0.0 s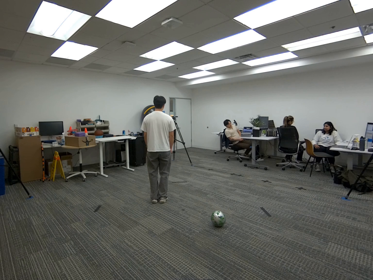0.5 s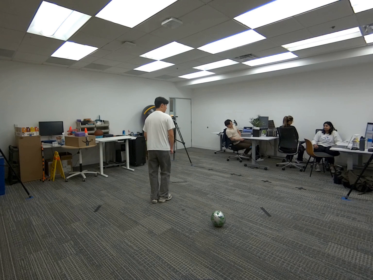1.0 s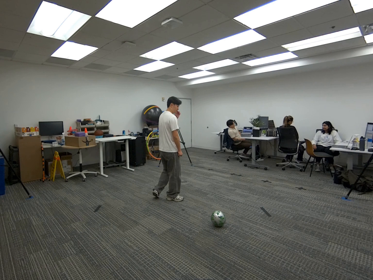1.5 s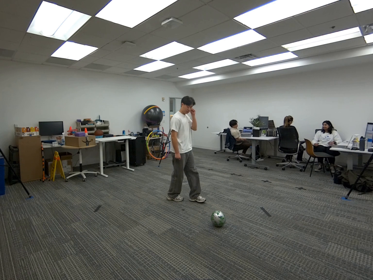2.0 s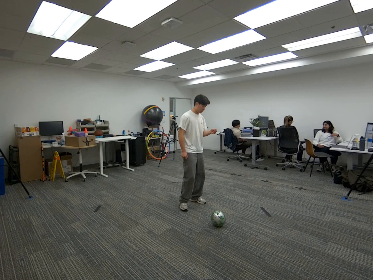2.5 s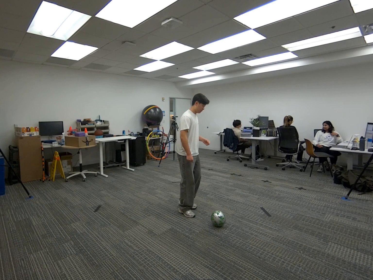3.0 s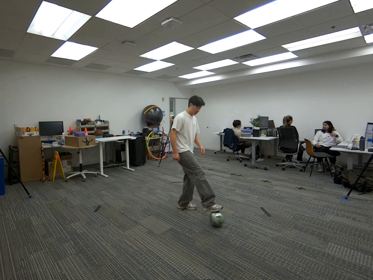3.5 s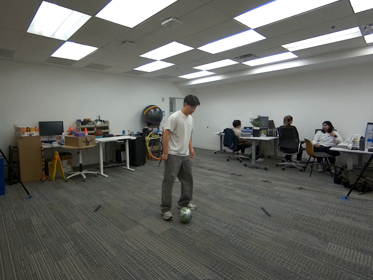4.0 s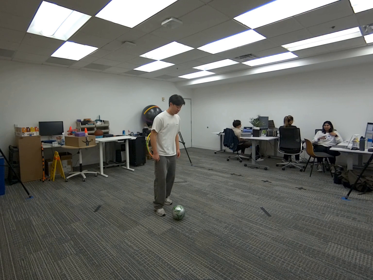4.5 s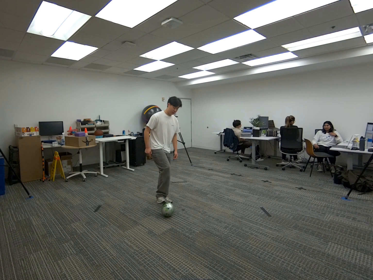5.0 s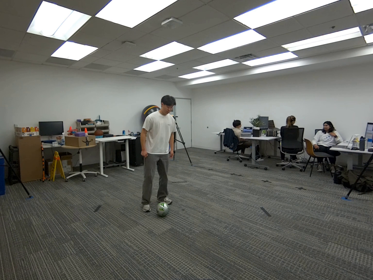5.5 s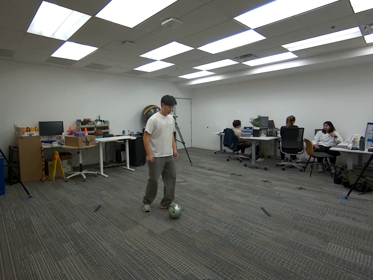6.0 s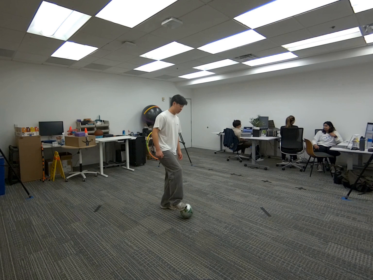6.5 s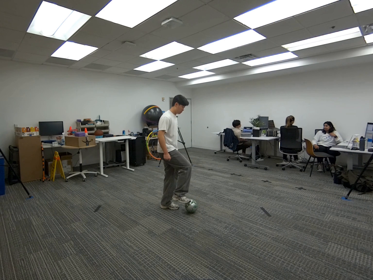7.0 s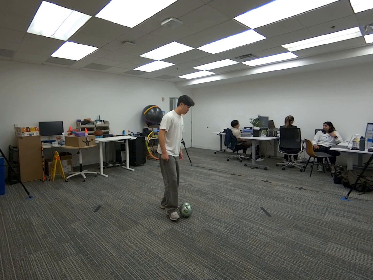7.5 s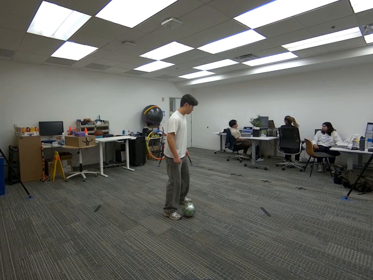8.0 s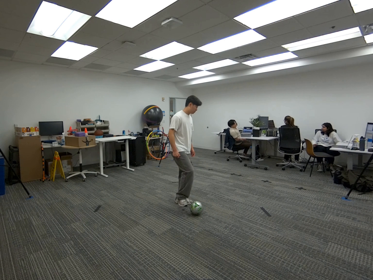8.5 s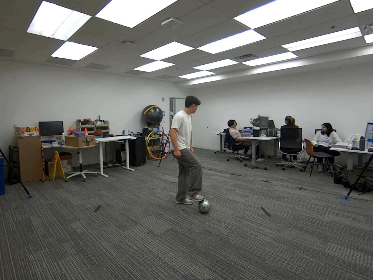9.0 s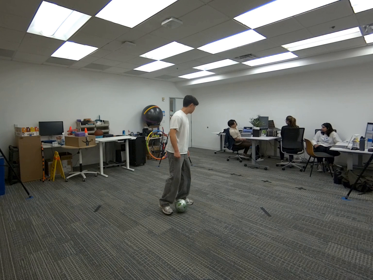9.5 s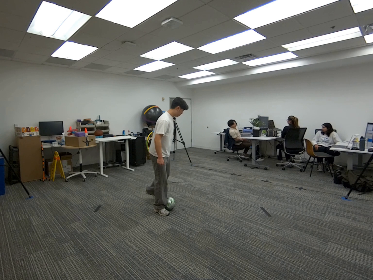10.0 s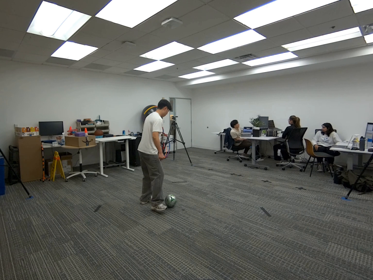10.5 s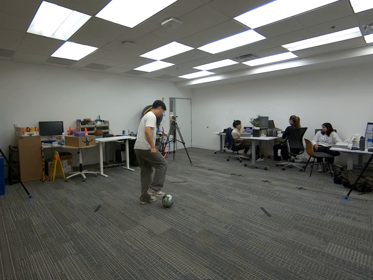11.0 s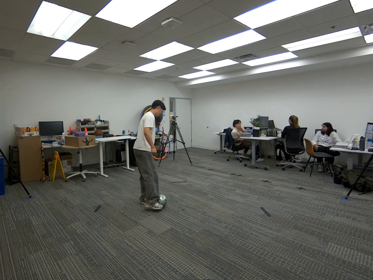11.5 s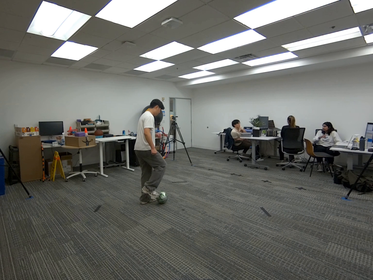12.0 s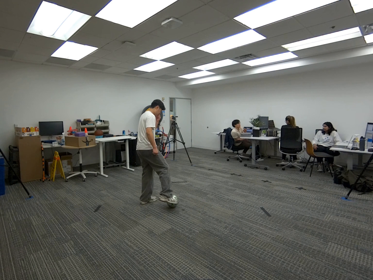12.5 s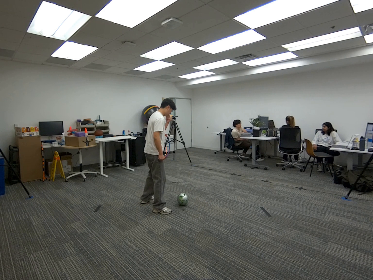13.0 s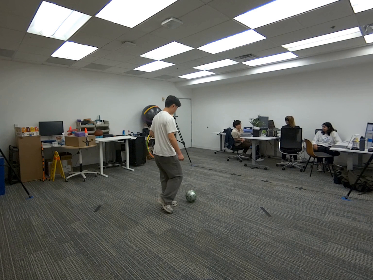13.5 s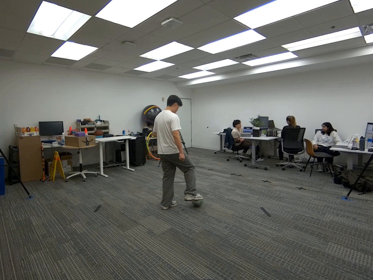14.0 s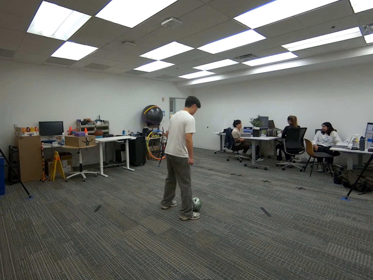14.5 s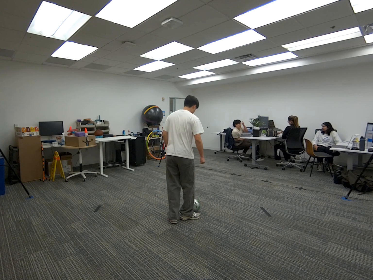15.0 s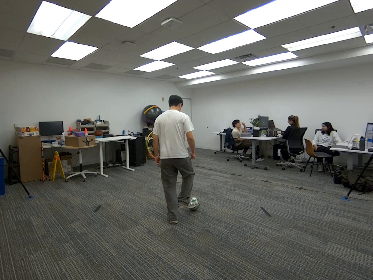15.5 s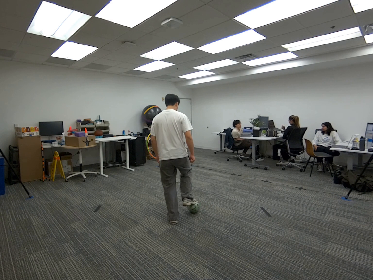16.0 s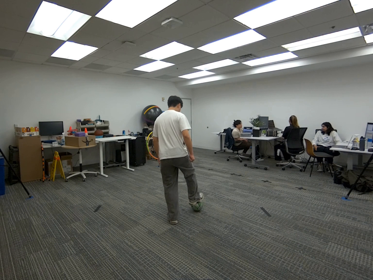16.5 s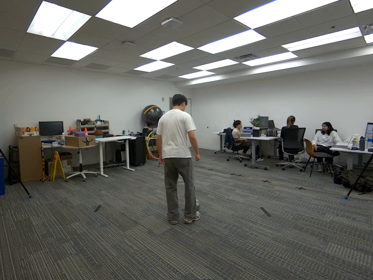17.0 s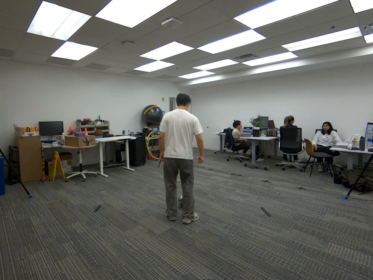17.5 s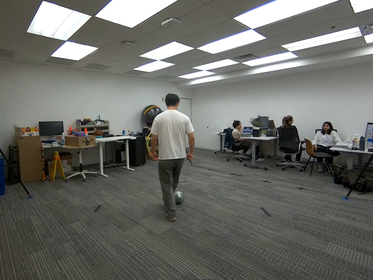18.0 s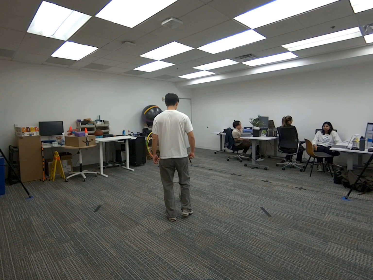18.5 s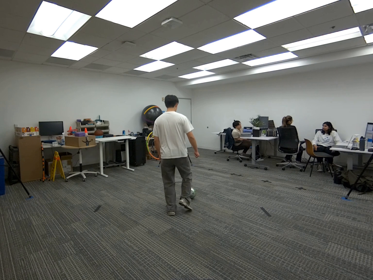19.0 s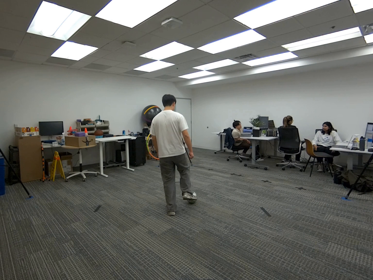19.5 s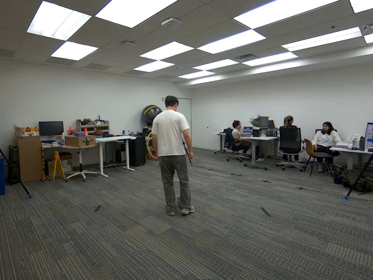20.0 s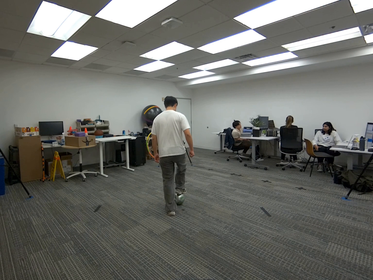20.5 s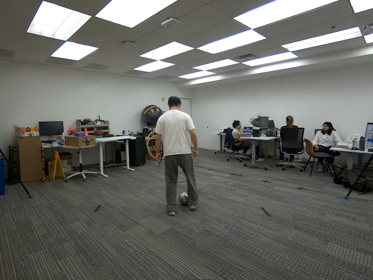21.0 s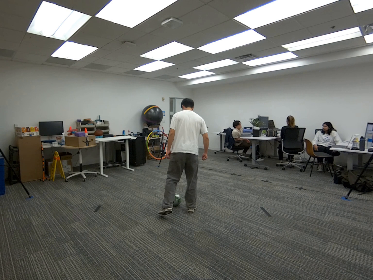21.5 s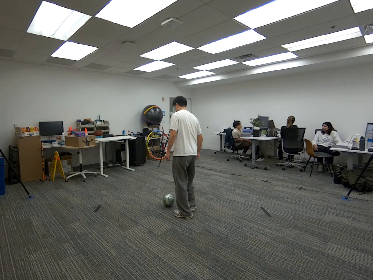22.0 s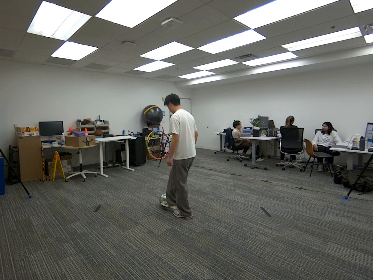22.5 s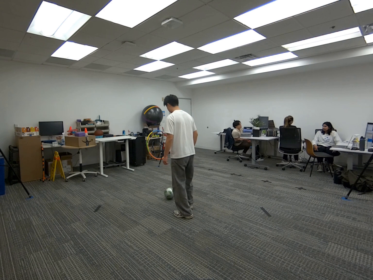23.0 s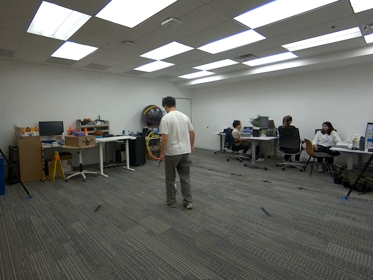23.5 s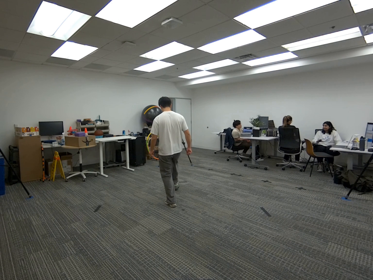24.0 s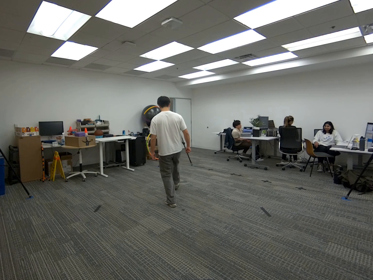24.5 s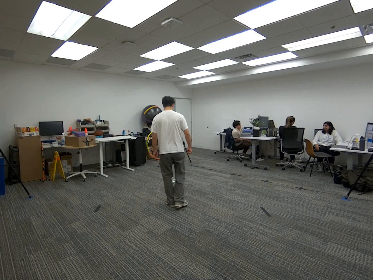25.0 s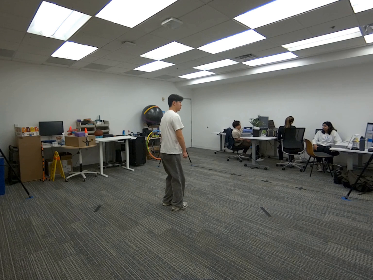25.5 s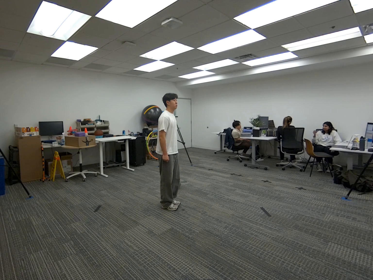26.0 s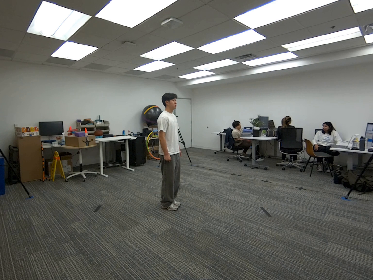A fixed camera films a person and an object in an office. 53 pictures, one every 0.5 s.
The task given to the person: Walk up to the soccer ball and begin to interact with the soccer ball only using one foot.
